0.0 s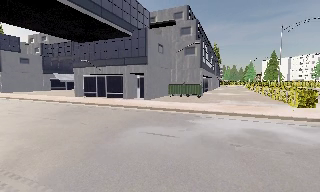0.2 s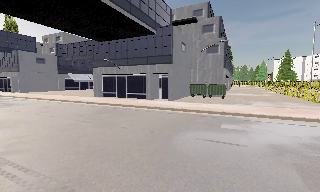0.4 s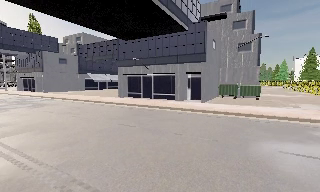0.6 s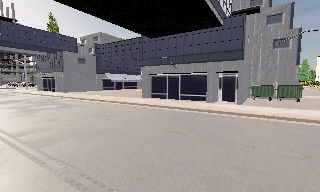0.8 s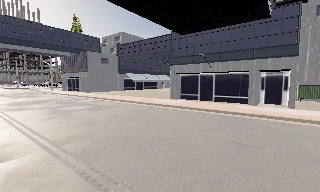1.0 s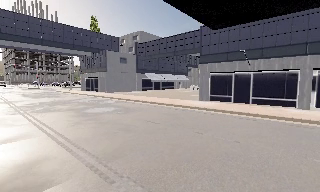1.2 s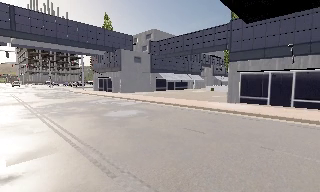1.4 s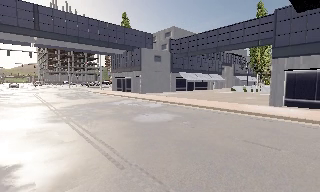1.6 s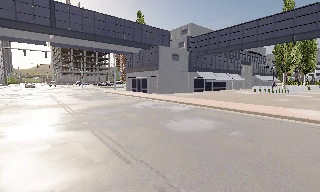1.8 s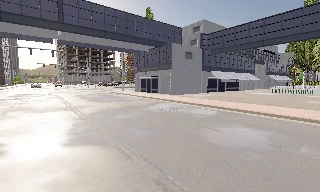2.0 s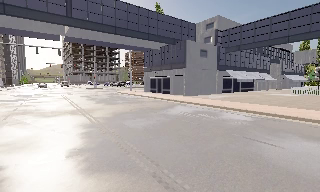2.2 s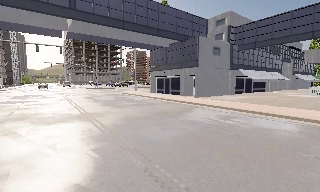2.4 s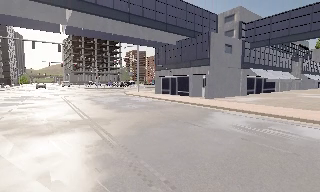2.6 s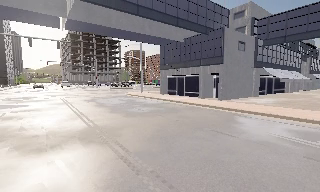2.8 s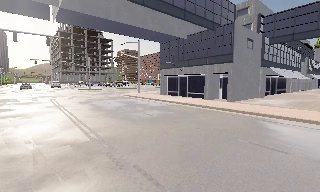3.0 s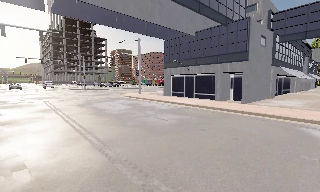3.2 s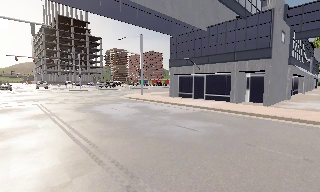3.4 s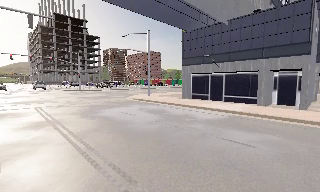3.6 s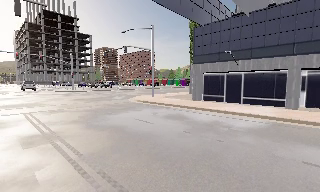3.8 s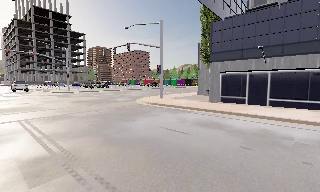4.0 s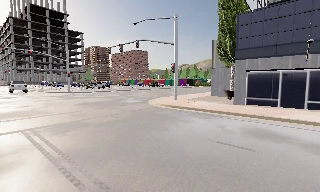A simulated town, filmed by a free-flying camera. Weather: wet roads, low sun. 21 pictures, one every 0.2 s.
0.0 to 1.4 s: The camera swings to its left by about 25 degrees, and the scene slides to the right. It travels to its left and forward, about 13 m, so close, fixed things drift to the right.
1.4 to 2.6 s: The camera travels forward and to its left, about 10 m, so what stands in front looms larger.
2.6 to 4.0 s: The camera pans to its right, which is clockwise from overhead, by about 15 degrees. It travels forward and to its left, about 14 m, so what stands in front looms larger.
The film runs backward here.
